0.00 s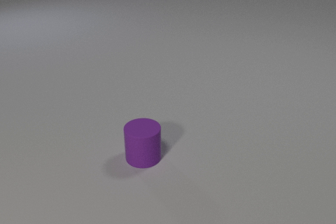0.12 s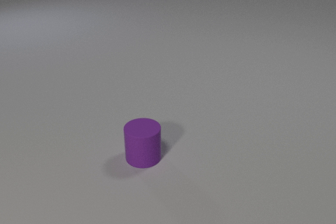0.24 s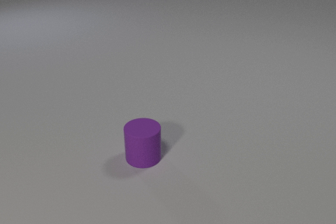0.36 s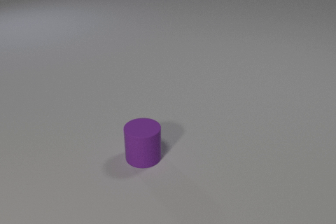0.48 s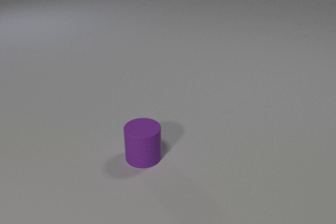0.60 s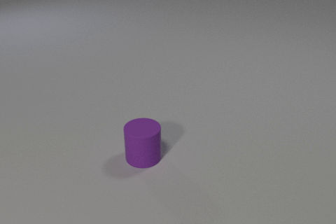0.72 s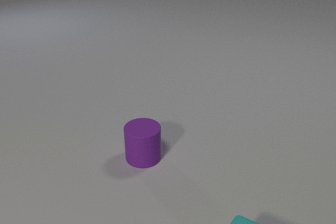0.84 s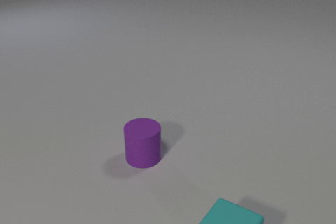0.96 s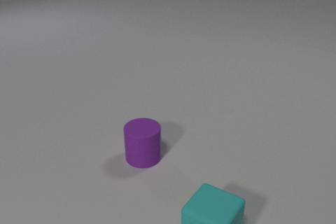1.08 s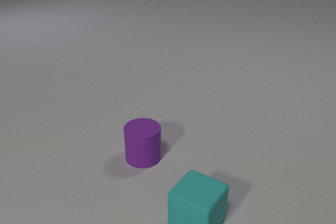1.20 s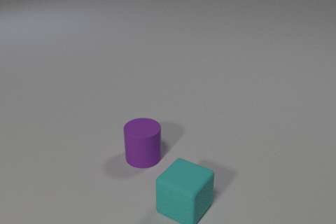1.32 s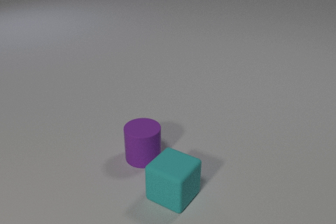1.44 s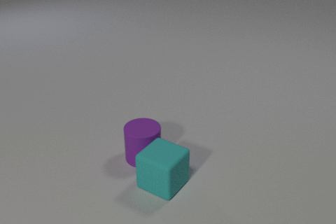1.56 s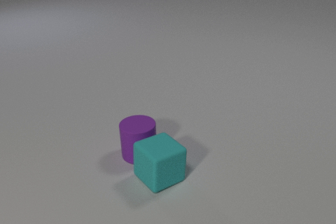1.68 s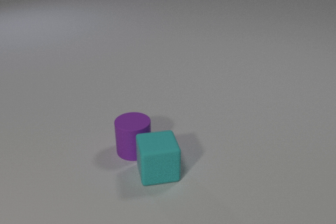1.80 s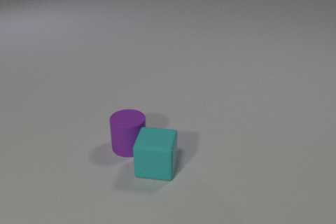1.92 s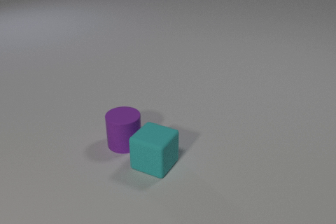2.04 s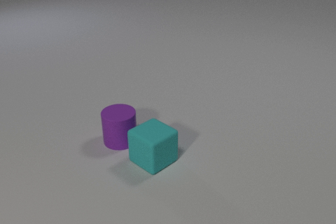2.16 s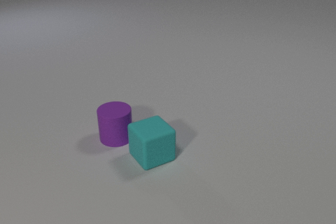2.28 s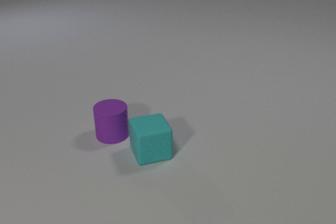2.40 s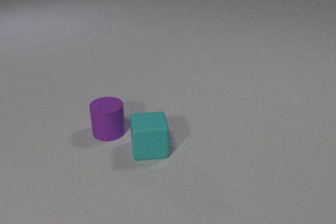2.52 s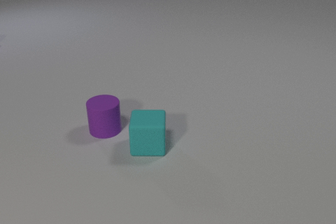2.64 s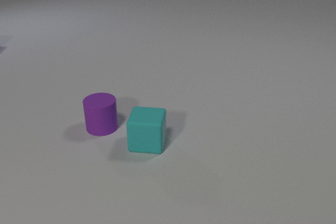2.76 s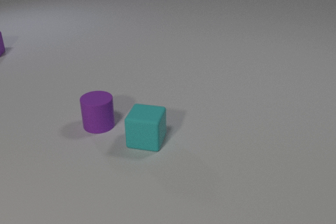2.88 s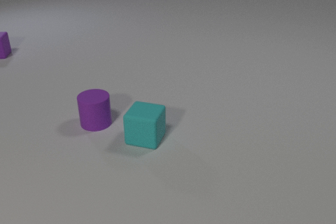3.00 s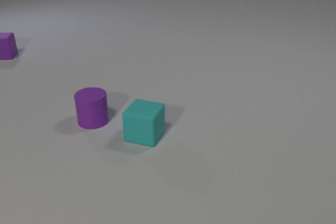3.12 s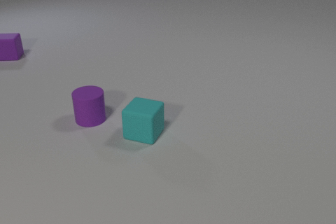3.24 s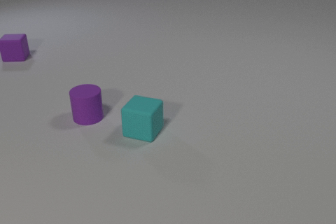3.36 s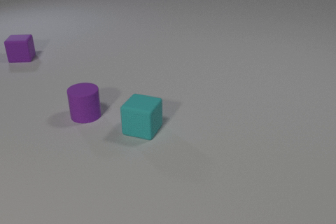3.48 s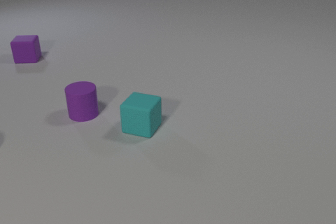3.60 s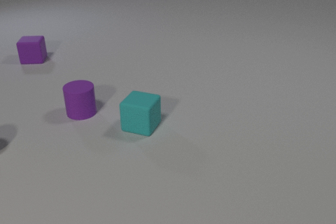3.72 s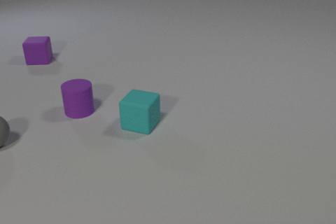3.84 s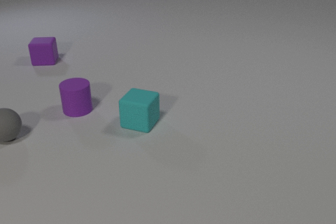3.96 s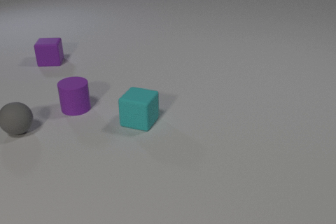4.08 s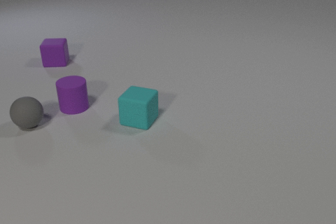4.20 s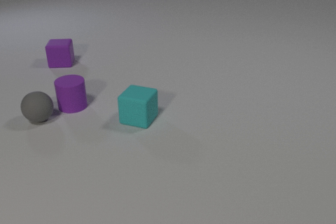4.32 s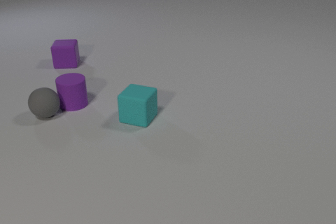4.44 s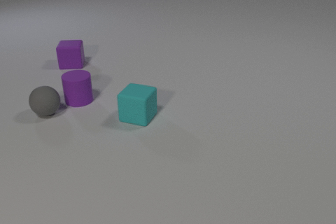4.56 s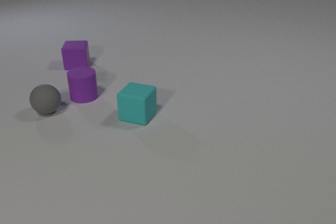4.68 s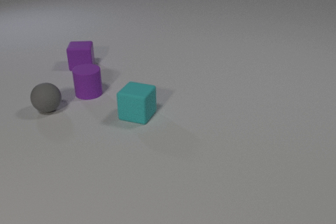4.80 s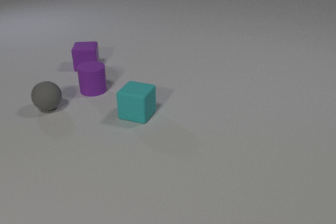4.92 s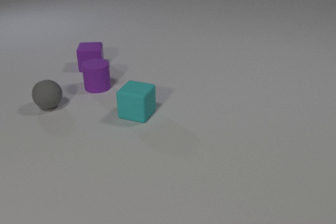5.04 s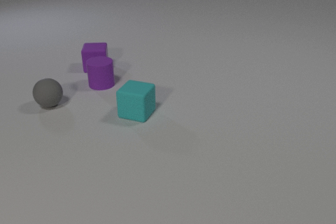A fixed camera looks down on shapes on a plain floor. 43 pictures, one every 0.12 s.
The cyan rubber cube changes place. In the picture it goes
away from the camera.
The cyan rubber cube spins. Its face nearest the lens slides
to the left.
0.00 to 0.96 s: The cyan rubber cube comes in at the bottom edge, slides away from the camera and to the left.
0.96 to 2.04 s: The cyan rubber cube slides away from the camera and to the left, spins clockwise seen from above by about 105 degrees, its near face sliding to the left. The purple rubber cylinder slides away from the camera and to the left. The cyan rubber cube and the purple rubber cylinder collide.
2.04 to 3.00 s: The cyan rubber cube slides away from the camera, spins so that its near face slides to the left, clockwise seen from above. The purple rubber cylinder slides away from the camera and to the left. The purple rubber cube comes in at the left edge, slides to the right and toward the camera.
3.00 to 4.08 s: The cyan rubber cube slides away from the camera. The purple rubber cylinder slides away from the camera and to the left. The gray rubber sphere comes in at the left edge, rolls to the right and away from the camera. The purple rubber cube slides to the right and toward the camera.
4.08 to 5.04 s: The cyan rubber cube slides away from the camera. The purple rubber cylinder slides away from the camera and to the right. The gray rubber sphere rolls away from the camera and to the right. The purple rubber cube slides to the right and toward the camera. The purple rubber cylinder and the gray rubber sphere collide.
How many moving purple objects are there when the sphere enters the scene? 2.
How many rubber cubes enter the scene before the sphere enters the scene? 2.
What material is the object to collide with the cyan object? rubber.
